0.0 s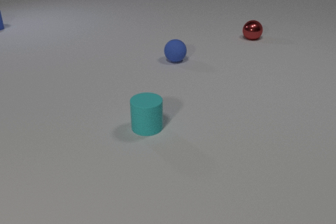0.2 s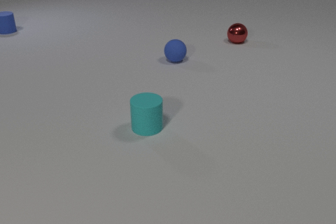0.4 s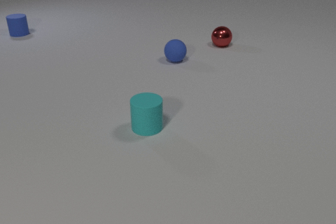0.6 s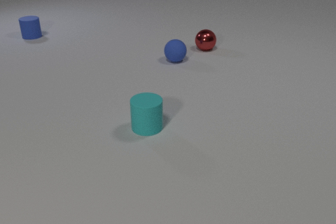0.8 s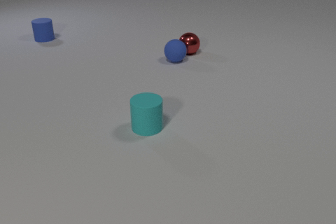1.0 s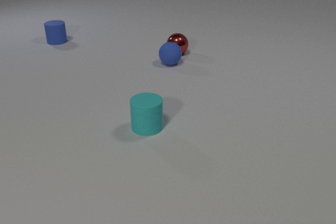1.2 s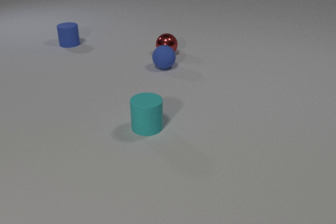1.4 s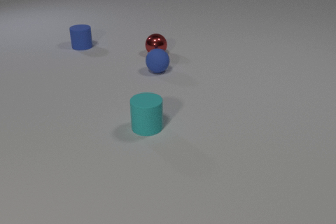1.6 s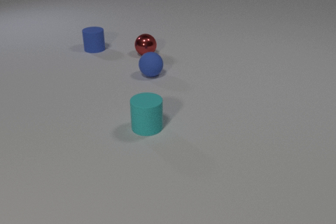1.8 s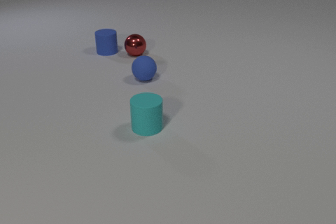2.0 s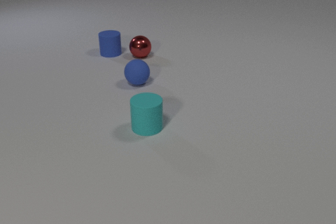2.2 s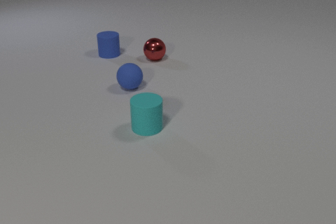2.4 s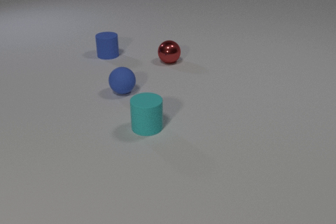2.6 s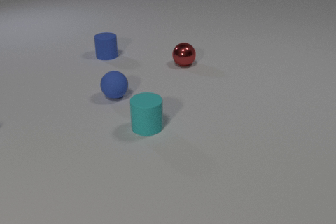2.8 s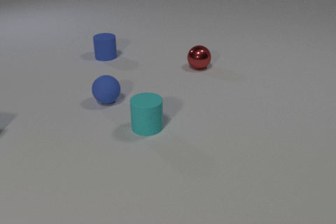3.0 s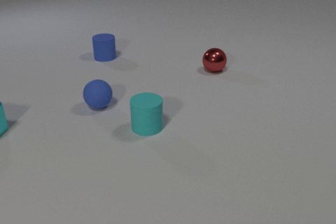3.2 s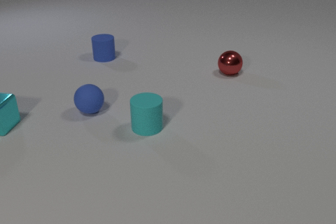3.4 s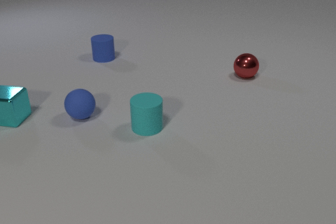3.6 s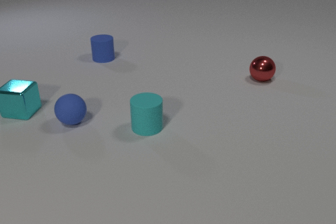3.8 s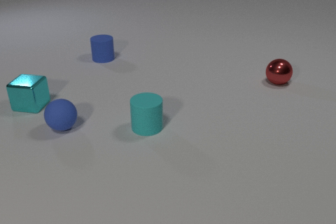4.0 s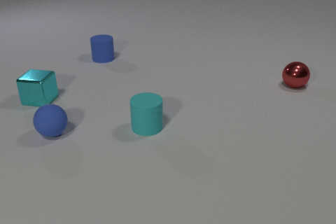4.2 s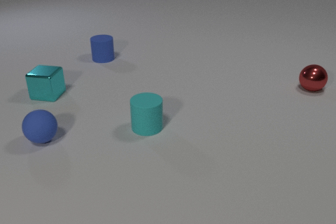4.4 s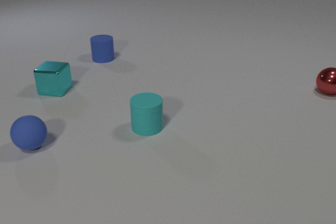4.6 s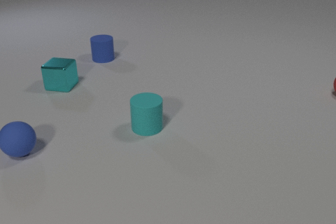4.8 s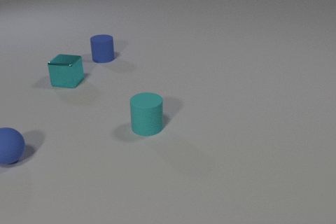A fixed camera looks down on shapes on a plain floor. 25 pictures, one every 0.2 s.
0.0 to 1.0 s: The red metal sphere rolls to the left and toward the camera. The blue rubber sphere rolls toward the camera and to the left. The blue rubber cylinder slides toward the camera and to the right. The red metal sphere and the blue rubber sphere collide.
1.0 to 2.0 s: The red metal sphere rolls to the left. The blue rubber sphere rolls toward the camera and to the left. The blue rubber cylinder slides to the right and toward the camera. The red metal sphere and the blue rubber cylinder collide.
2.0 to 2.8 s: The red metal sphere rolls to the right and toward the camera. The blue rubber sphere rolls toward the camera and to the left. The blue rubber cylinder slides toward the camera and to the left.
2.8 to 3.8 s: The red metal sphere rolls to the right. The blue rubber sphere rolls to the left and toward the camera. The blue rubber cylinder slides toward the camera. The cyan metal cube comes in at the left edge, slides to the right and away from the camera.
3.8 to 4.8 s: The red metal sphere rolls to the right, leaves at the right edge. The blue rubber sphere rolls to the left and toward the camera. The cyan metal cube slides away from the camera and to the right.
How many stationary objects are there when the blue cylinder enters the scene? 2.
What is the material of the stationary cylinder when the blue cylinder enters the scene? rubber.
How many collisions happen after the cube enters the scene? 0.
